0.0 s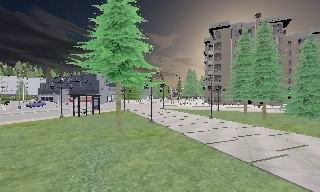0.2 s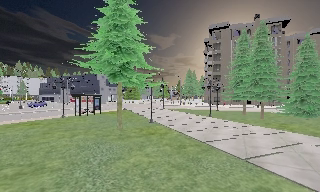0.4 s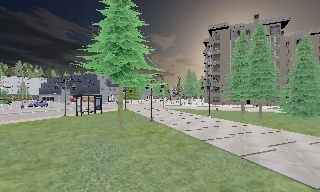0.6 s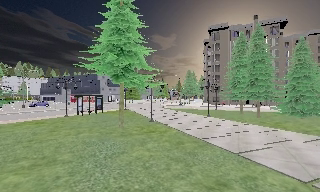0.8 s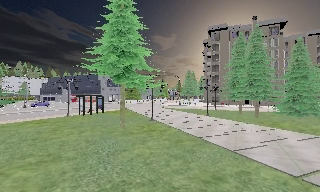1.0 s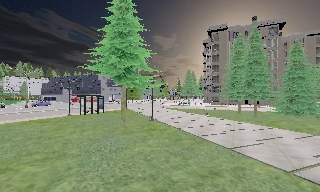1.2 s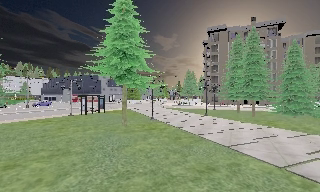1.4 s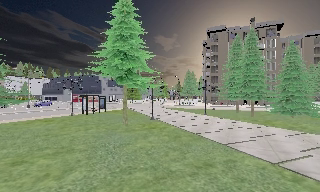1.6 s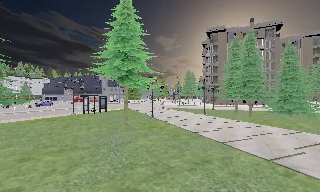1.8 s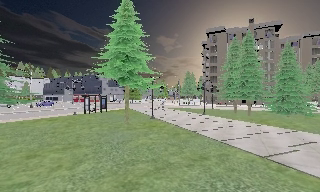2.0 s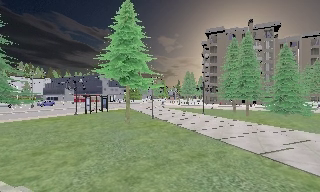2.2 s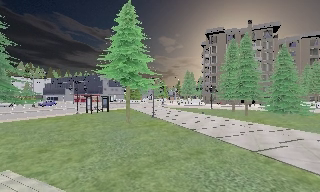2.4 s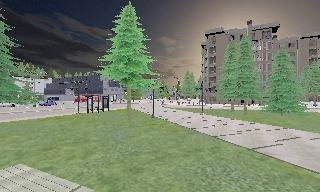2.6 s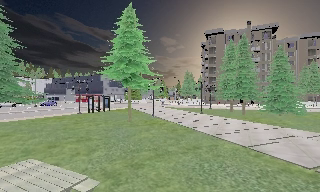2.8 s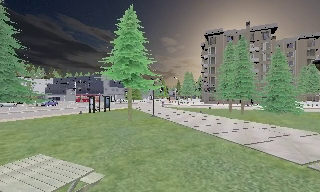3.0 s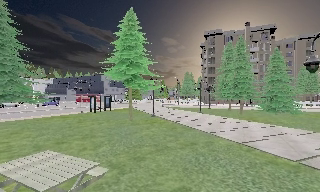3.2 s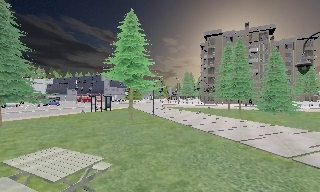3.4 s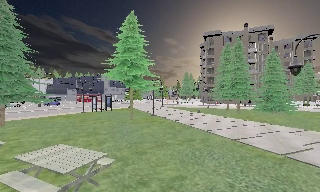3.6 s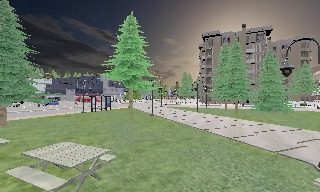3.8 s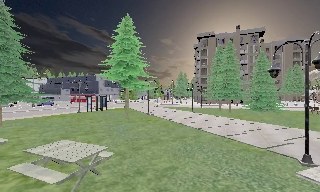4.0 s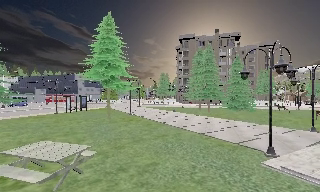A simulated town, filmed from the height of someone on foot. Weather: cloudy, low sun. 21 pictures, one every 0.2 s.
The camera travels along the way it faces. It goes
backward.
0.0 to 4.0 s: The camera travels backward, about 6 m, so what stands in front gets smaller.
The film runs backward here.
